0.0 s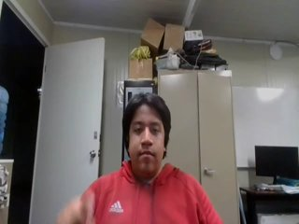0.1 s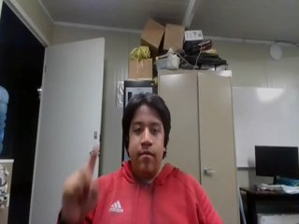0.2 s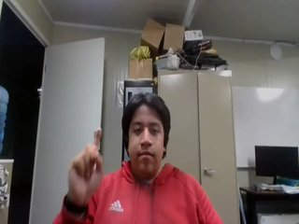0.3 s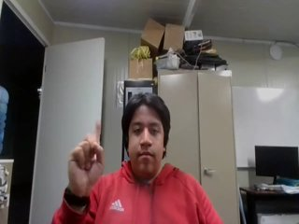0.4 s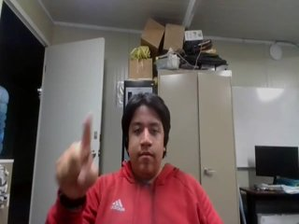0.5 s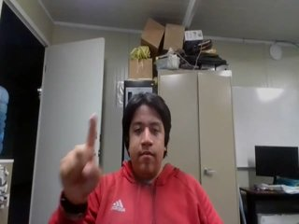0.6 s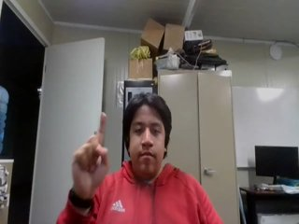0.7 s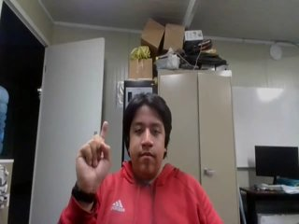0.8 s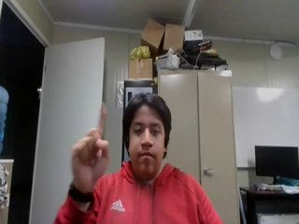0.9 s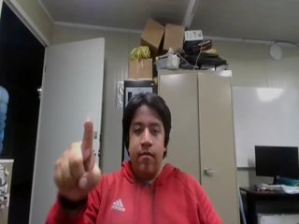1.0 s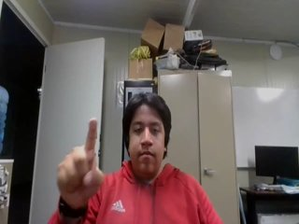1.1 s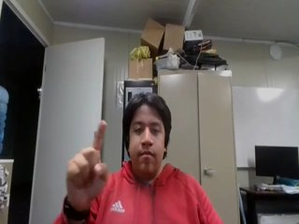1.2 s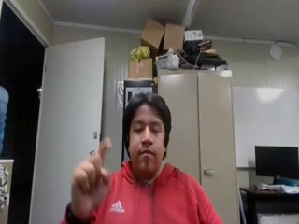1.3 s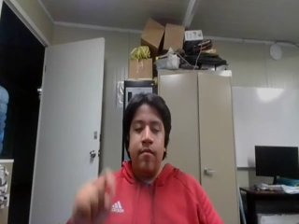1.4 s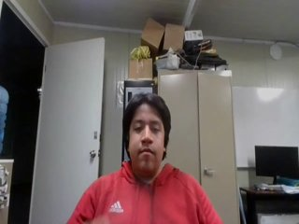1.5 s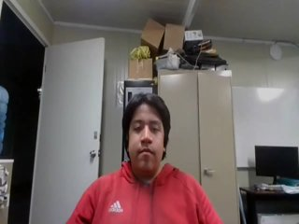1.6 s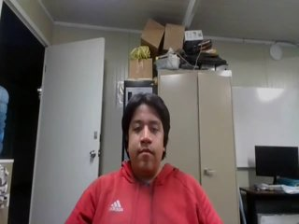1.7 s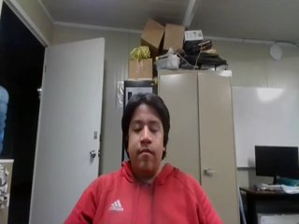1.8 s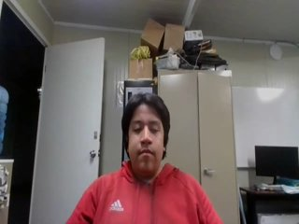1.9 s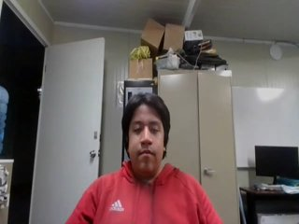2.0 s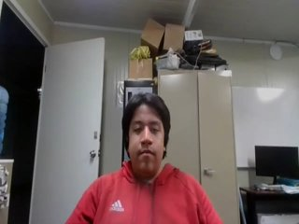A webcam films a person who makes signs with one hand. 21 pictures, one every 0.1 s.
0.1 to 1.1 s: Double click with one finger.
1.2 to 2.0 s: Non-gesture.
